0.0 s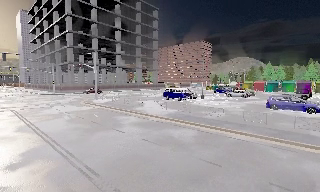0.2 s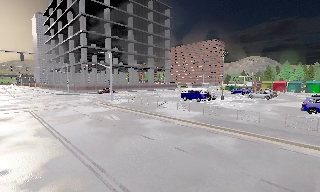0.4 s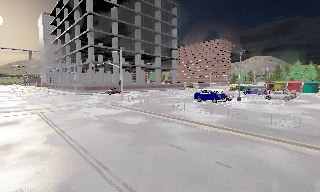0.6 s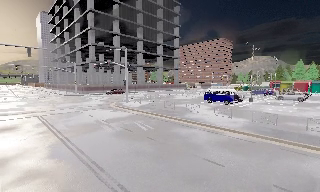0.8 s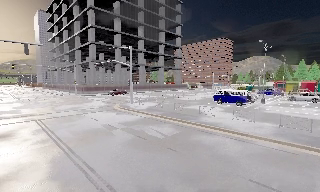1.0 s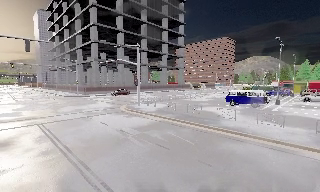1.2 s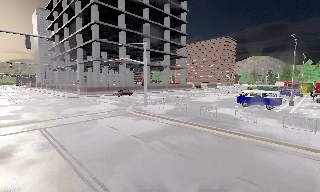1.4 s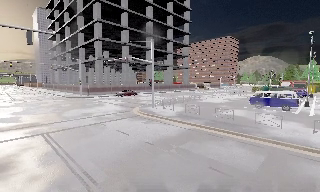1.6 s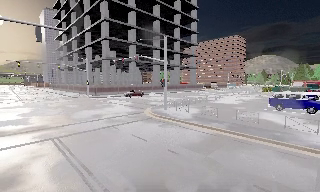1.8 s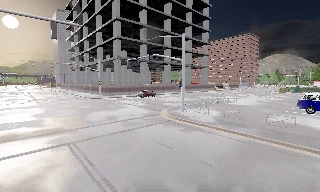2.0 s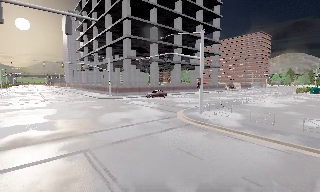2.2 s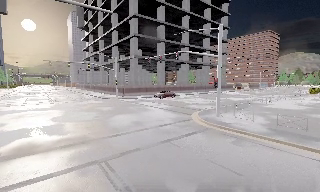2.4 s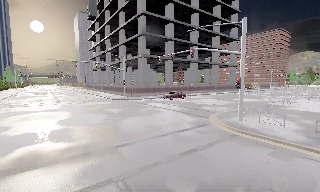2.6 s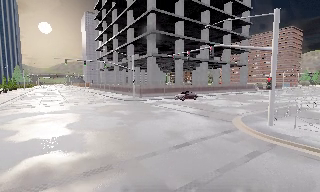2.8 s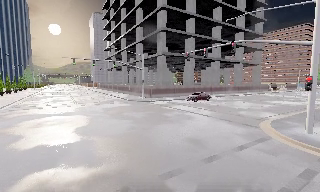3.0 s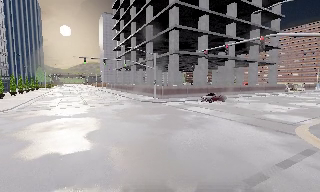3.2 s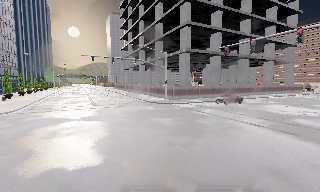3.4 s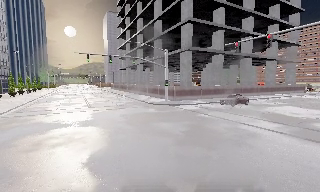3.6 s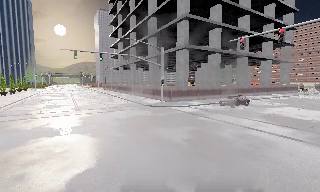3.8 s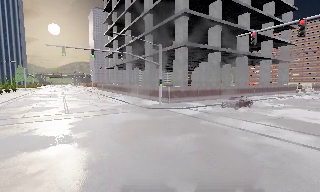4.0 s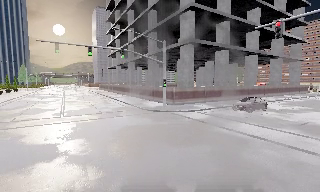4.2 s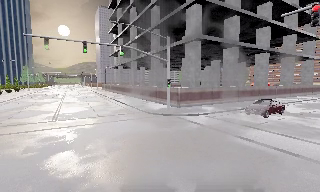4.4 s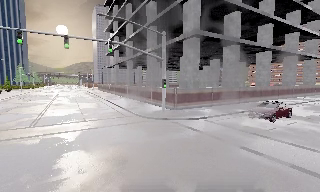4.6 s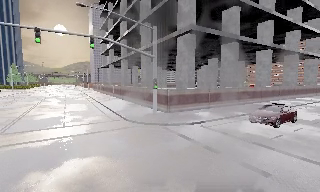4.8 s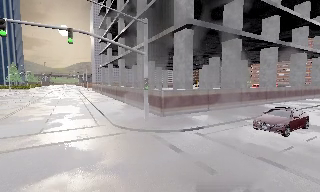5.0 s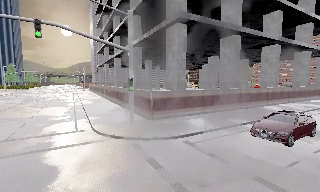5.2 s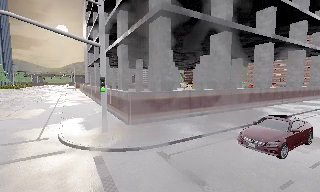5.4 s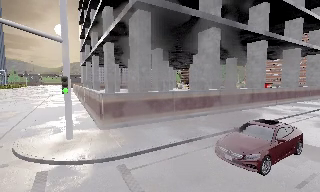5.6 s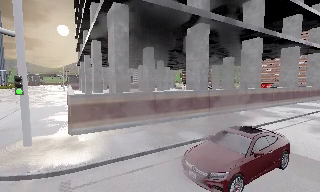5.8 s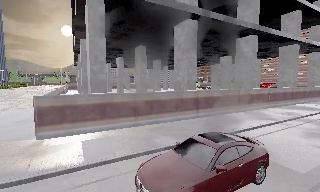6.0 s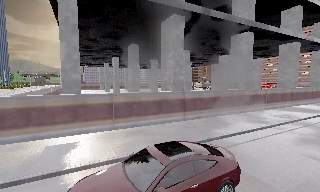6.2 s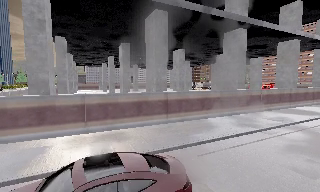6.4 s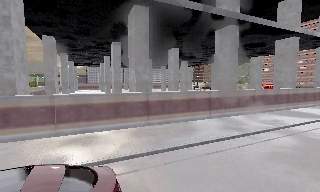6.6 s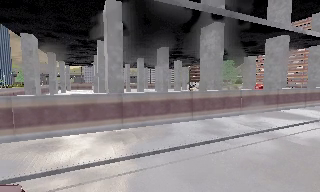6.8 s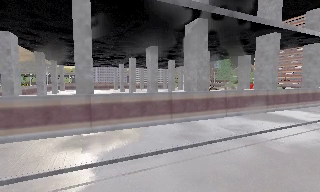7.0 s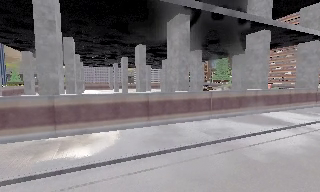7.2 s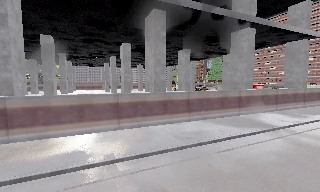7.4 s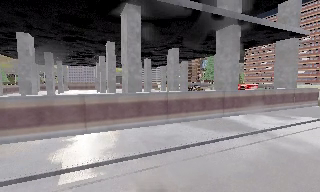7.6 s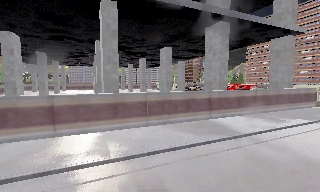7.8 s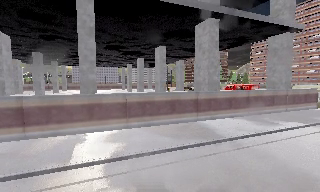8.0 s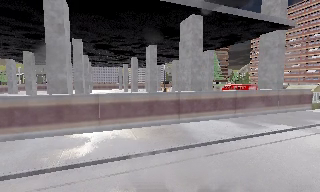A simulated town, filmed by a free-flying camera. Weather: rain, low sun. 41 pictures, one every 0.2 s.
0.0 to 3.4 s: The scene slides to the right, as the camera pans about 20 degrees to its left. It travels forward and to its left, about 25 m, so what stands in front looms larger.
3.4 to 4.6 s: The camera travels forward, about 10 m, so what stands in front looms larger.
4.6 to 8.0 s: The camera travels to its right and forward, about 30 m, so close, fixed things drift to the left.
The film runs backward here.
